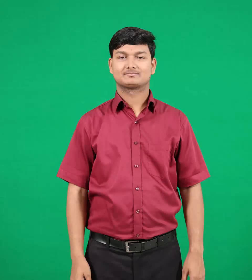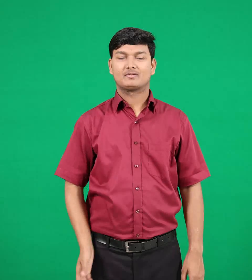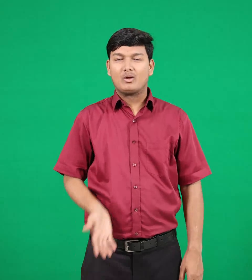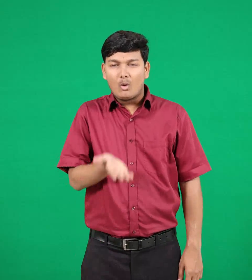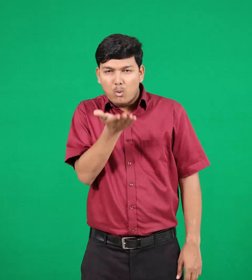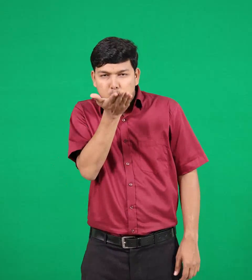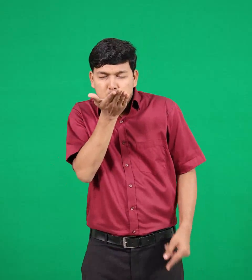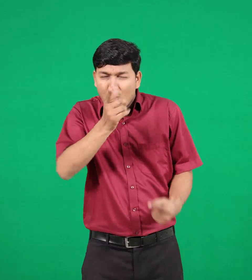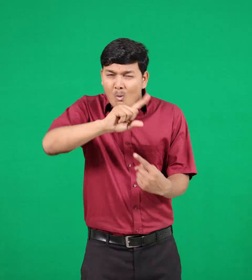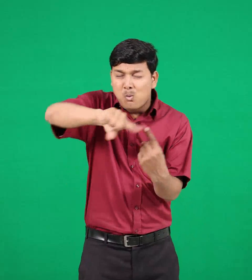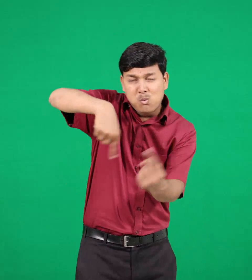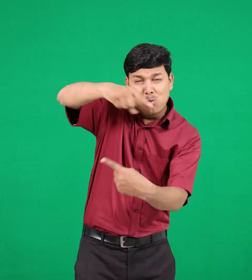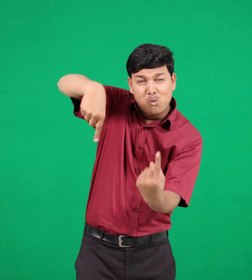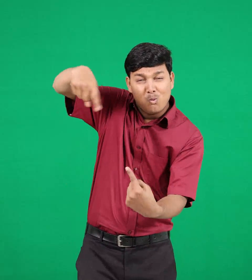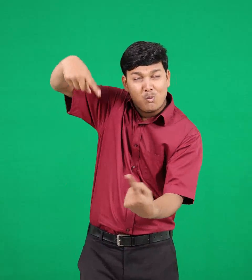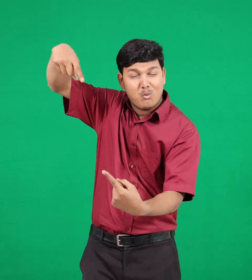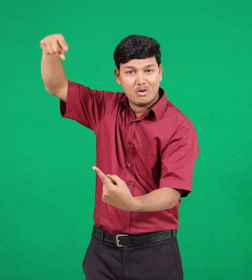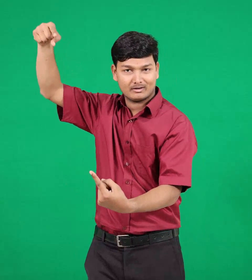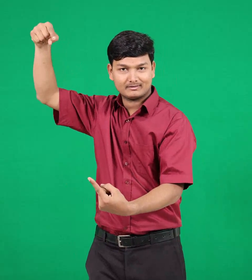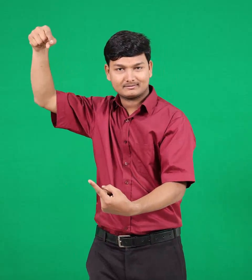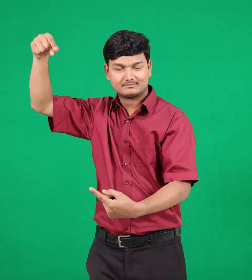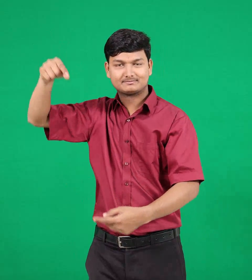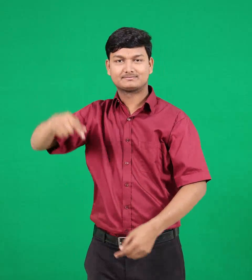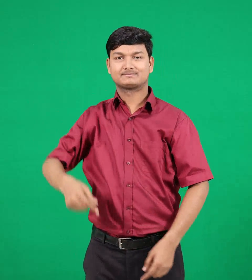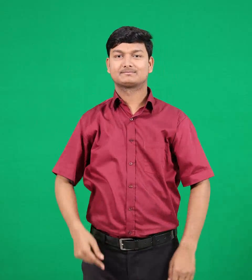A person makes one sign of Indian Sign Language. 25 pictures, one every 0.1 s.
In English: tornado
